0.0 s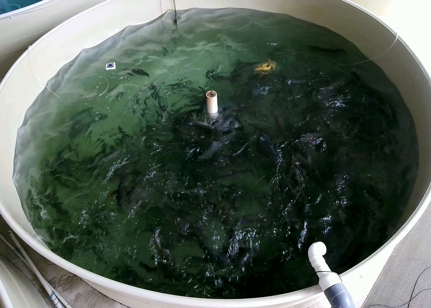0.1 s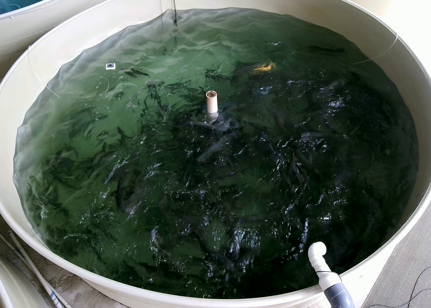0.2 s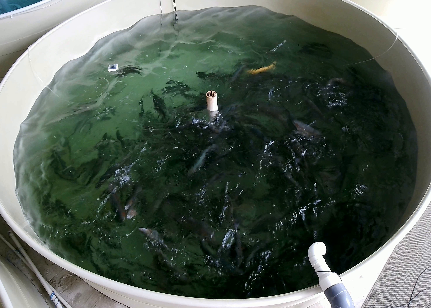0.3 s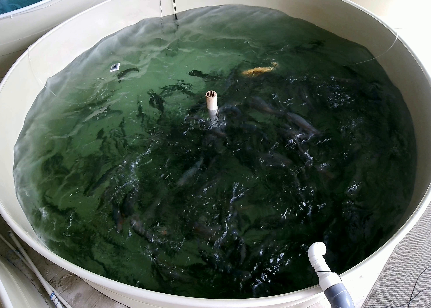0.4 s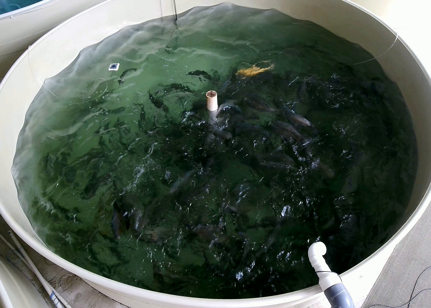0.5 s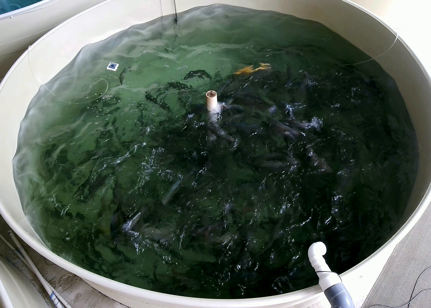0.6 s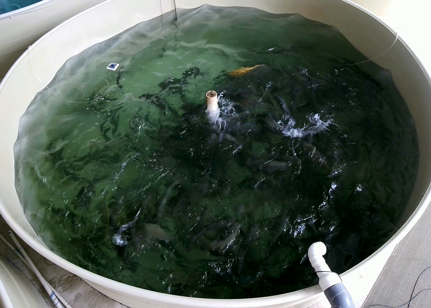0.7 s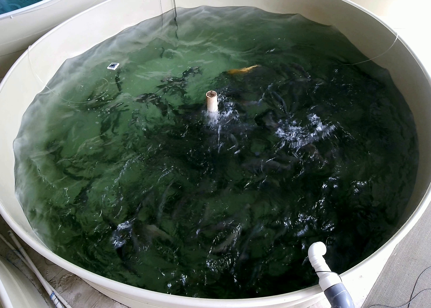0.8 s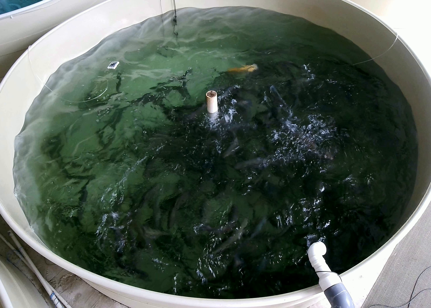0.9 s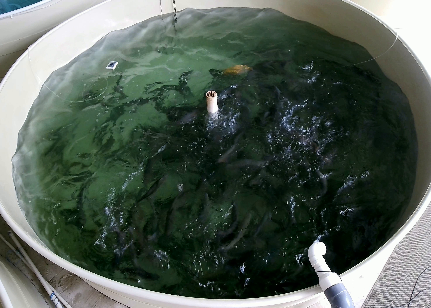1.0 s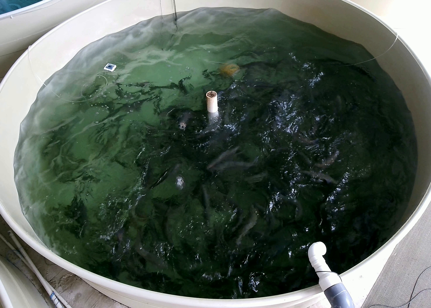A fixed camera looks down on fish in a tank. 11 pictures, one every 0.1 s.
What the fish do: Strong feeding.
